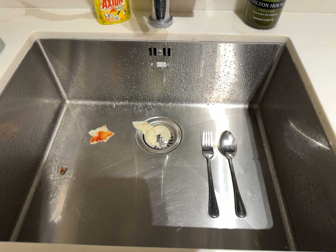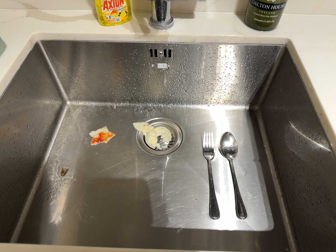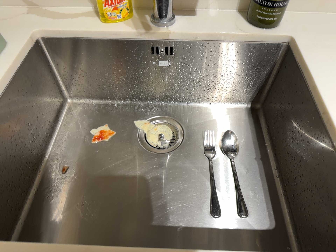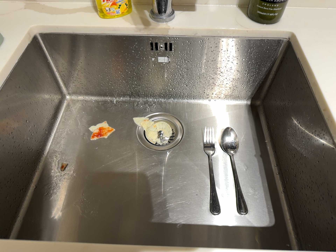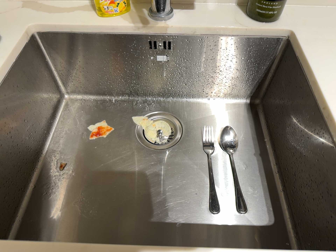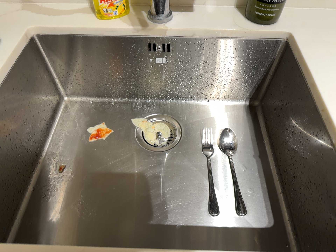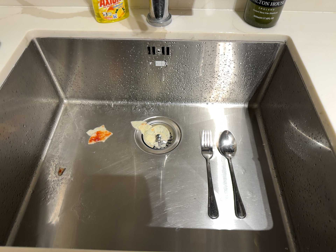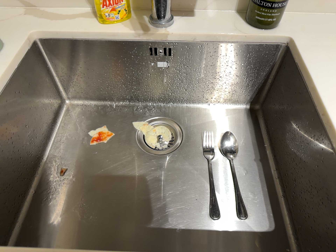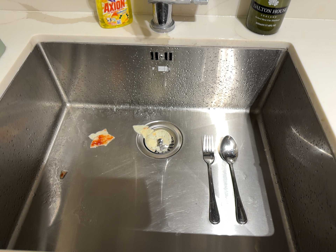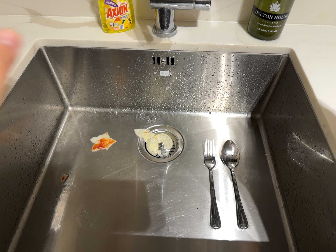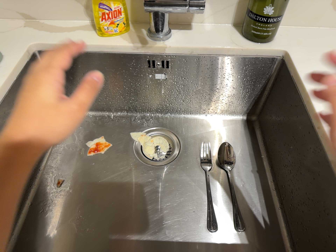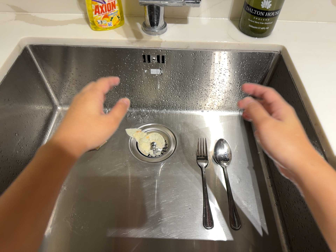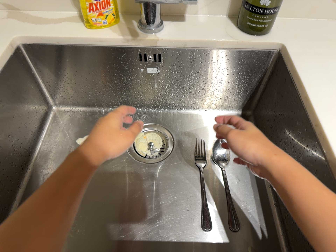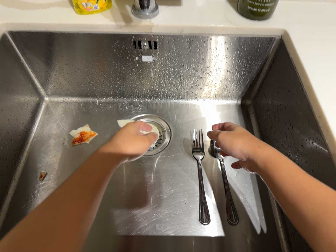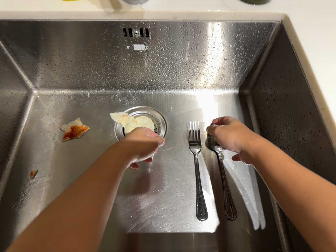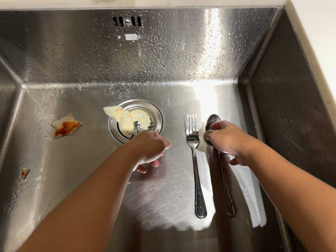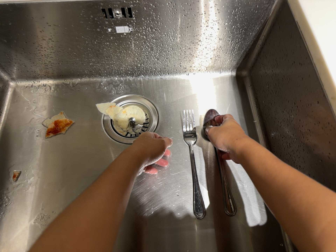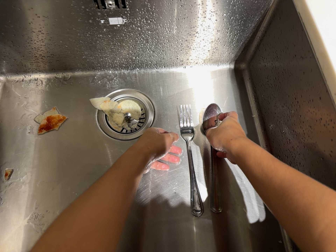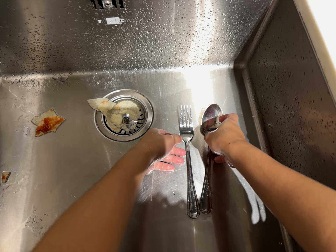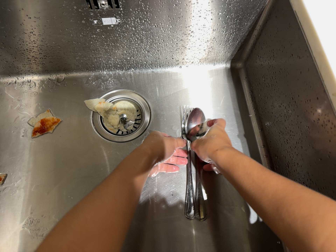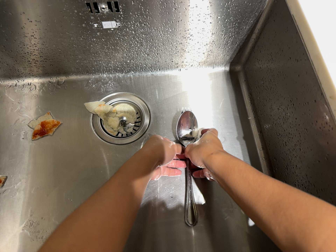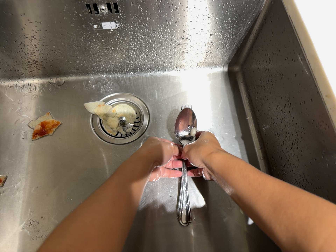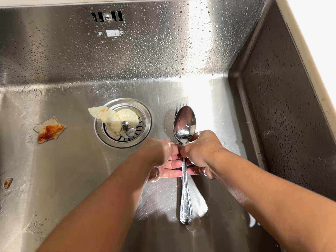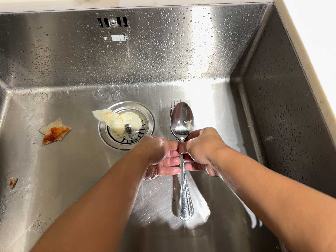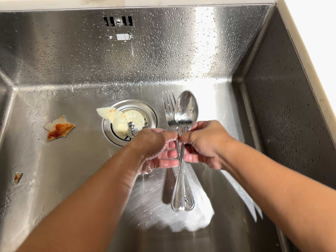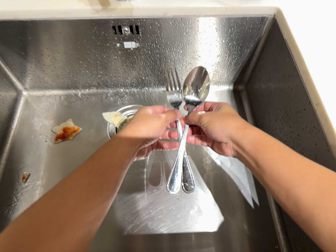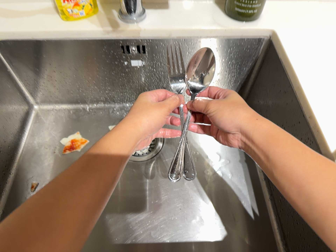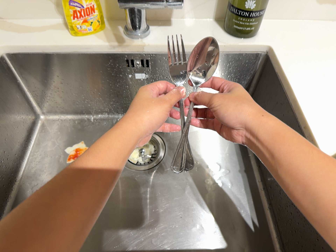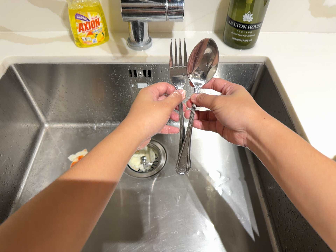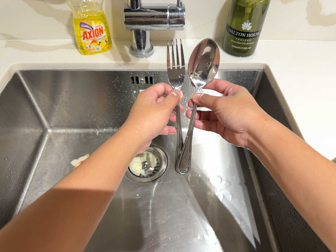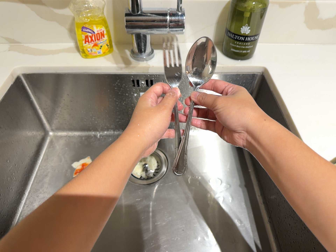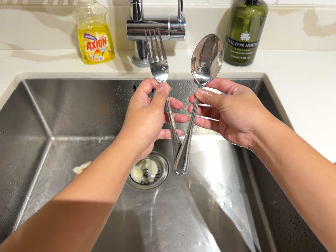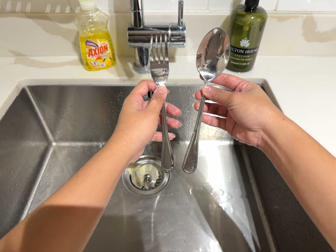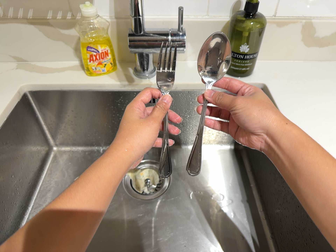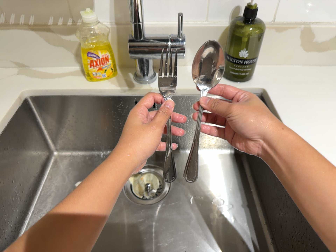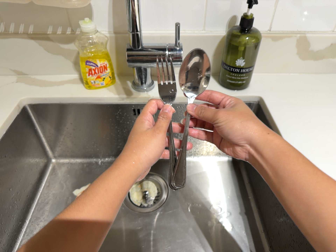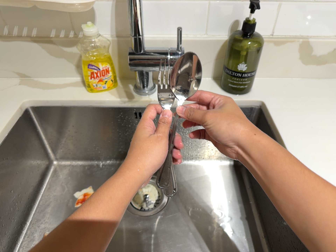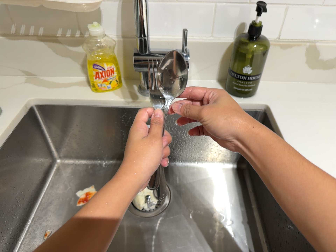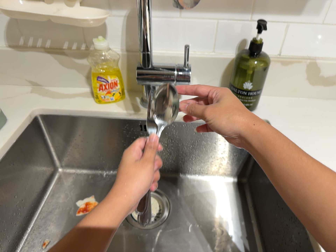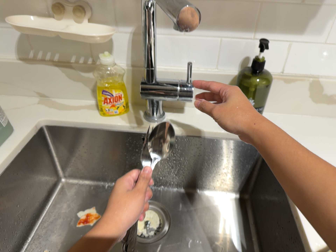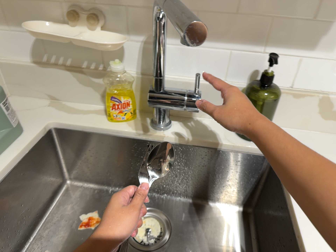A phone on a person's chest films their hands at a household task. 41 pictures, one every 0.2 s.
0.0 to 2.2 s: The camera shifts only a little, or ends up much as it began.
2.2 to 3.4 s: The camera travels forward and toward the top of its view, about 12 cm, so what stands in front looms larger. Its aim tips toward the bottom of its view by about 15 degrees.
3.4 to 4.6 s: The camera shifts only a little, or ends up much as it began.
4.6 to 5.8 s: The camera travels backward, about 12 cm, so what stands in front gets smaller. Its aim tips toward the top of its view by about 15 degrees, and the scene shifts downward.
5.8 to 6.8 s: The camera shifts only a little, or ends up much as it began.
6.8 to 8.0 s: The camera rolls about its line of sight by about 10 degrees, and the scene rotates clockwise.
The film runs forward here.
